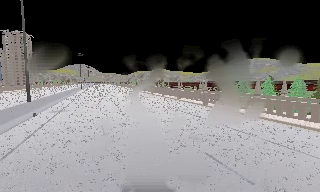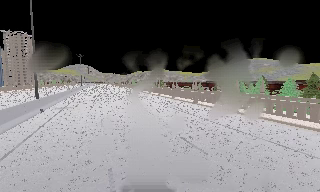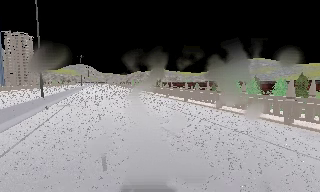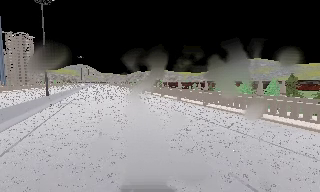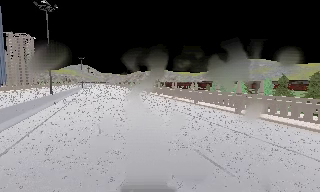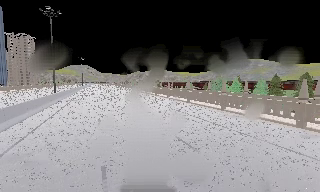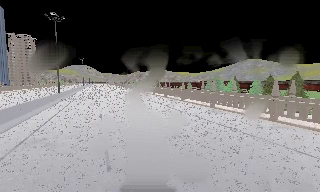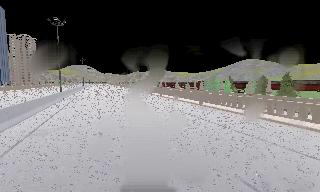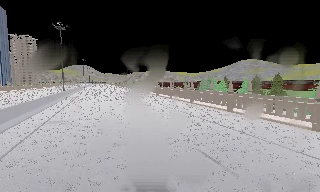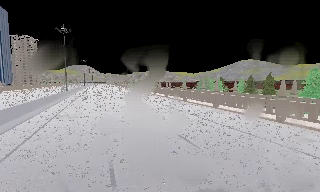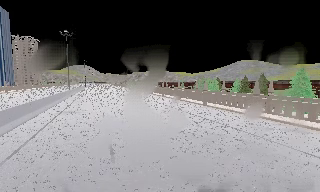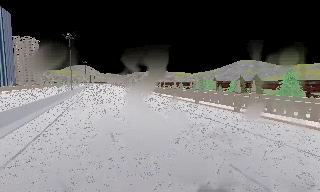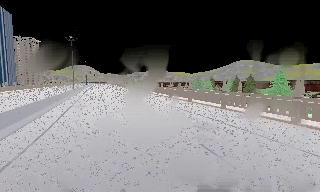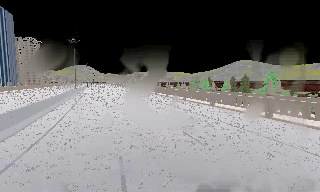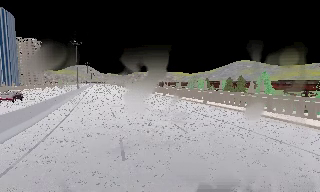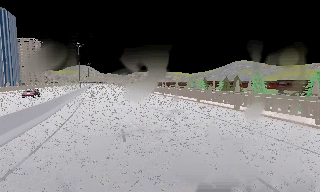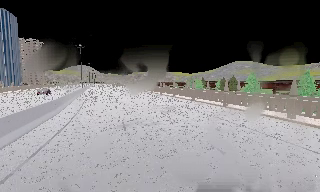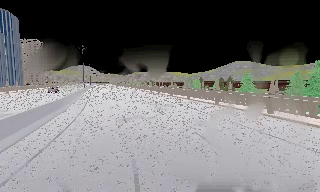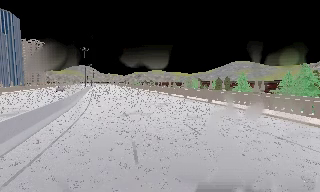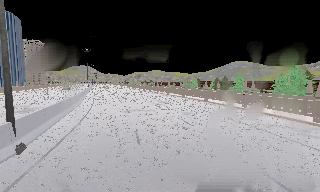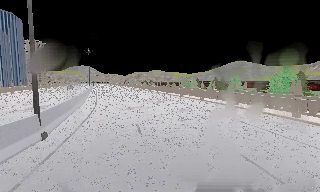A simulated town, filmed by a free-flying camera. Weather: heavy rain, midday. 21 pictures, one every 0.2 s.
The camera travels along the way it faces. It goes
backward.
0.0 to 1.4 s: The camera travels backward and to its right, about 13 m, so what stands in front gets smaller.
1.4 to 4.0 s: The camera travels backward, about 25 m, so what stands in front gets smaller.
The film runs backward here.
